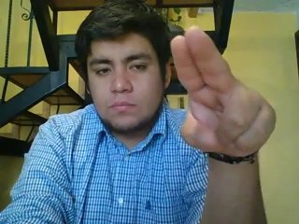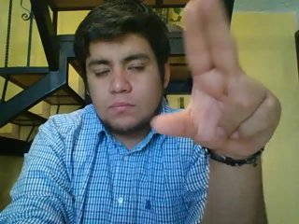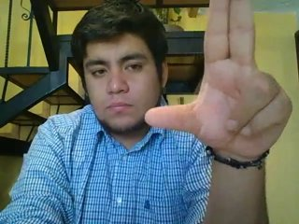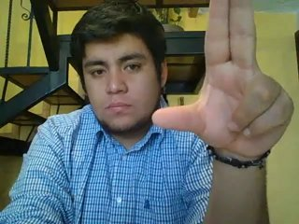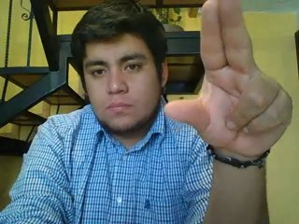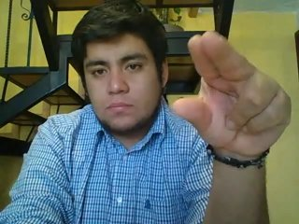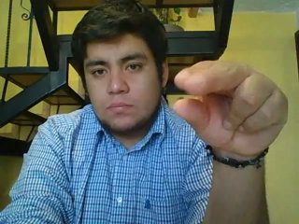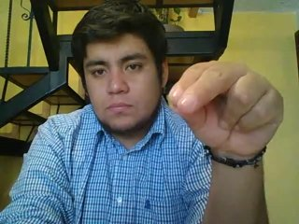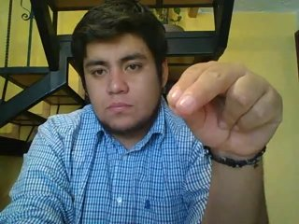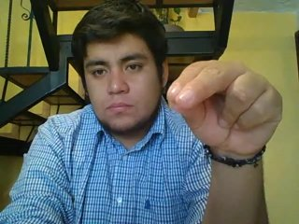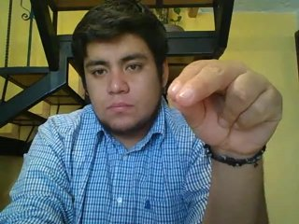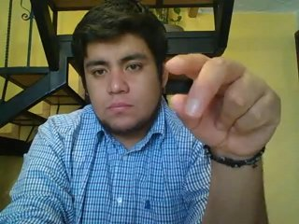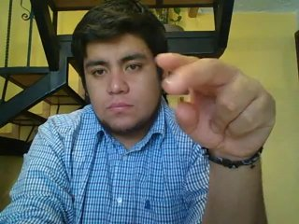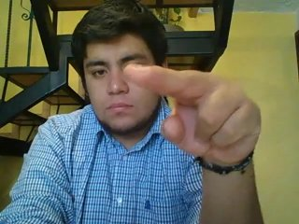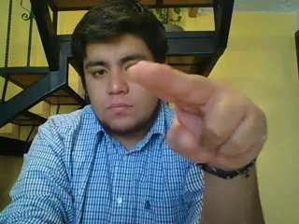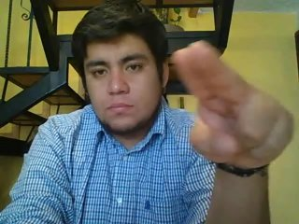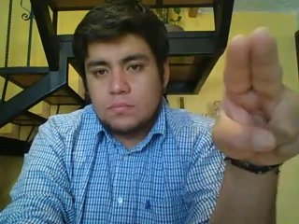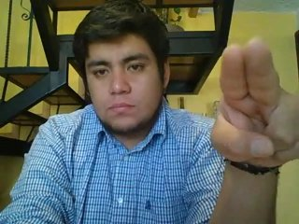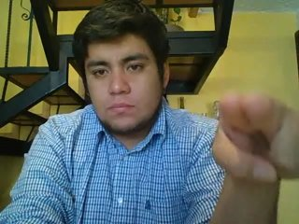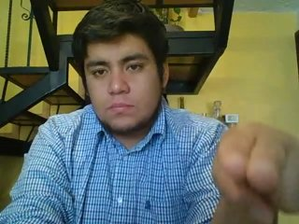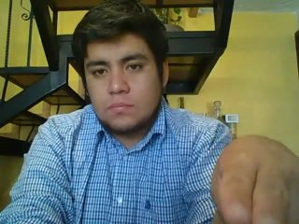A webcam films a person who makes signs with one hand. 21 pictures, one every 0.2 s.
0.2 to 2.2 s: Zoom out.
2.3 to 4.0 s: Pointing with two fingers.
